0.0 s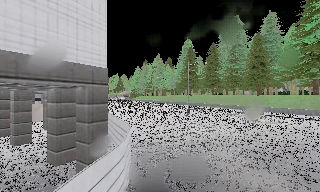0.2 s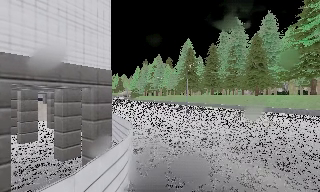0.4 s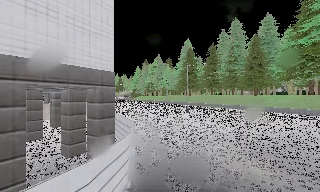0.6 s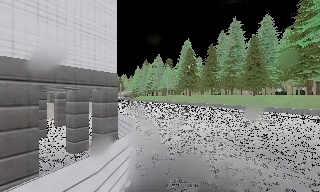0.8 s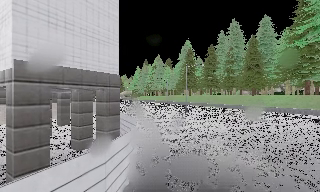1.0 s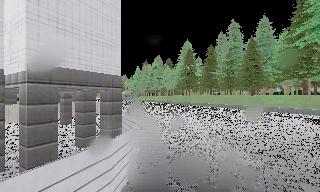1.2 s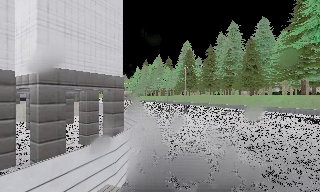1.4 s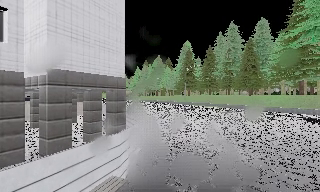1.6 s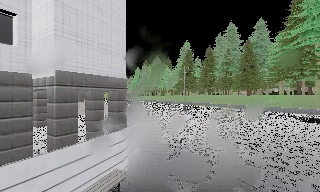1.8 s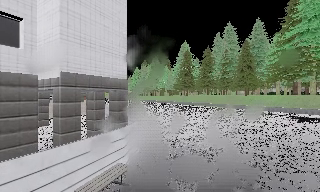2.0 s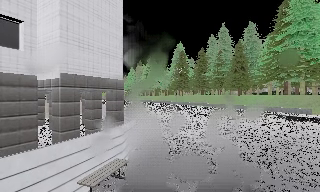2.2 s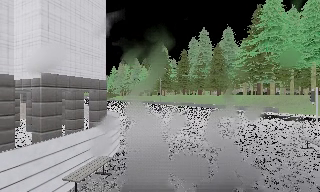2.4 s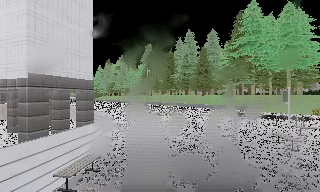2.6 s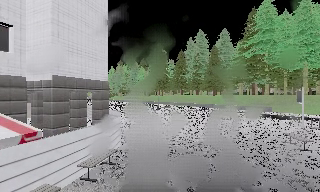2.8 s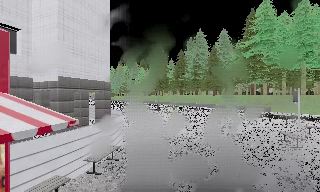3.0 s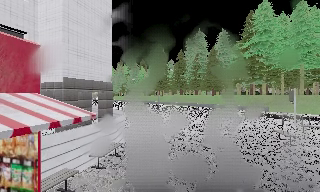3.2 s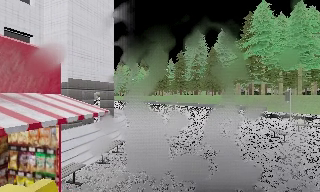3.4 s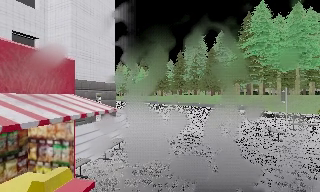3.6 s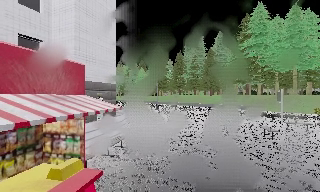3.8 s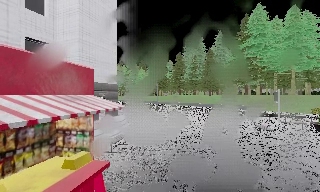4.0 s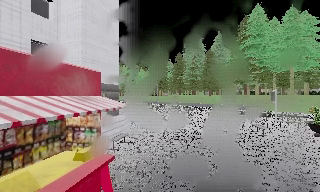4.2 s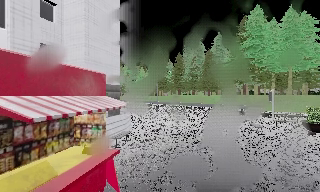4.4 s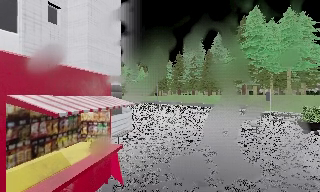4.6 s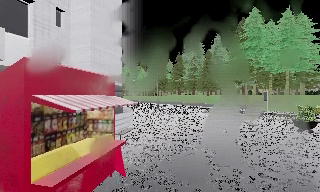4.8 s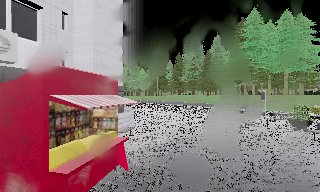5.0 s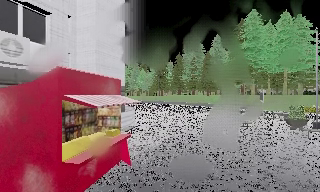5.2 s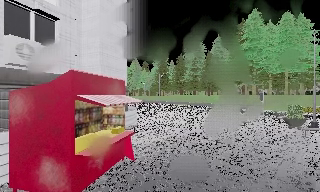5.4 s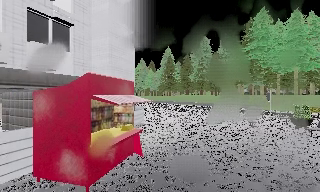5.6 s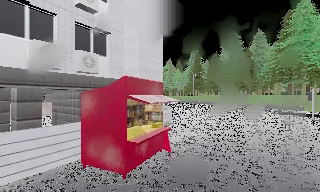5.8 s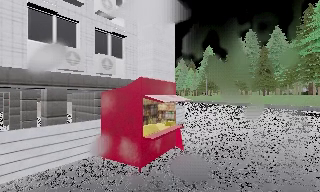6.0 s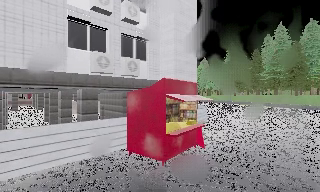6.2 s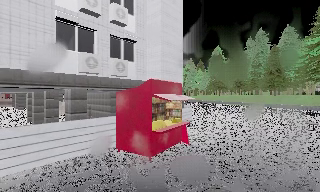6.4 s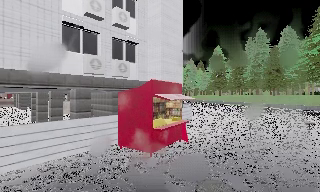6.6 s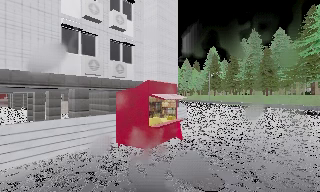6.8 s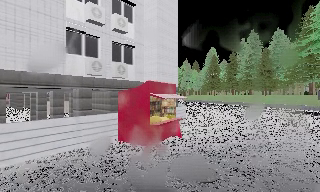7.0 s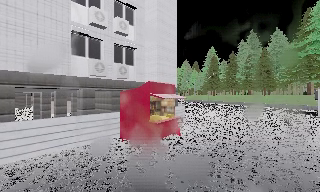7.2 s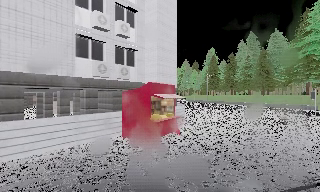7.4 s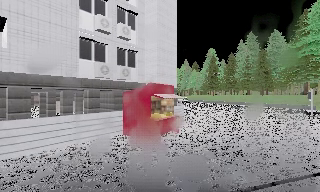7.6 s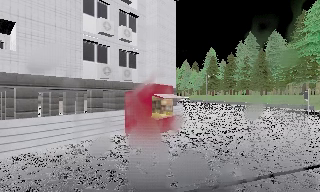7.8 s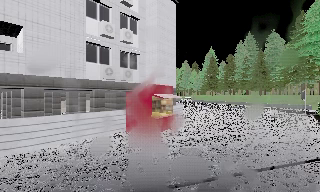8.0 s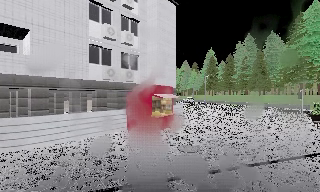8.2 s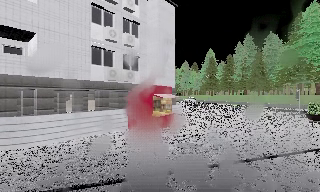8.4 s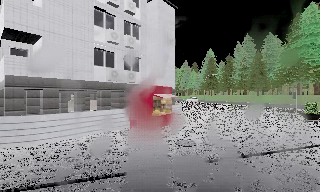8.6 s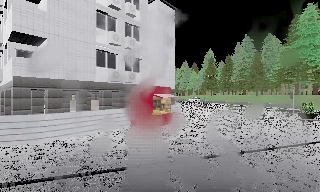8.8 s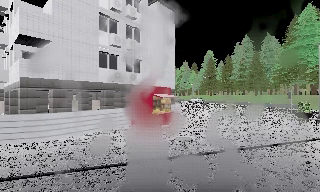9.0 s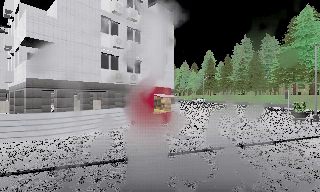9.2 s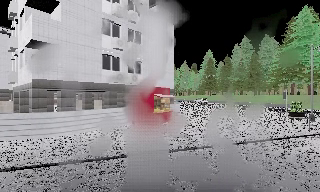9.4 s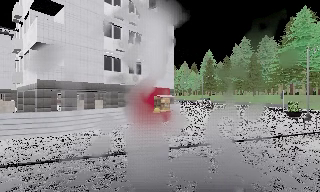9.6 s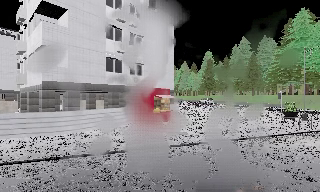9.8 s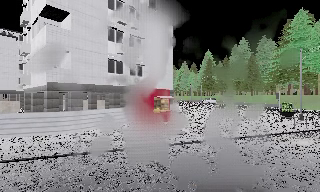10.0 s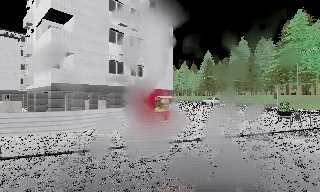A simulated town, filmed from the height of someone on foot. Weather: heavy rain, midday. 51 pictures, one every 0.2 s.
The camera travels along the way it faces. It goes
backward.
0.0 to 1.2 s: The camera travels backward, about 2.5 m, so what stands in front gets smaller.
1.2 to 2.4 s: The scene slides to the left, as the camera pans about 15 degrees to its right. It travels backward, about 2.5 m, so what stands in front gets smaller.
2.4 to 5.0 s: The camera travels backward, about 5 m, so what stands in front gets smaller.
5.0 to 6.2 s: The scene slides to the right, as the camera pans about 20 degrees to its left. It travels backward, about 2.5 m, so what stands in front gets smaller.
6.2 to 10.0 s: The camera travels backward, about 8 m, so what stands in front gets smaller.
The film runs backward here.
